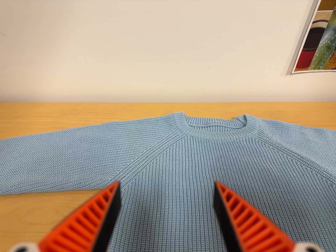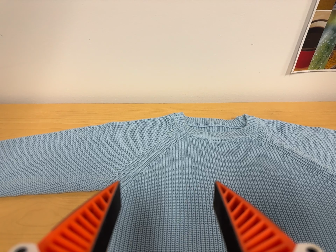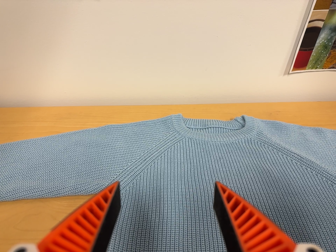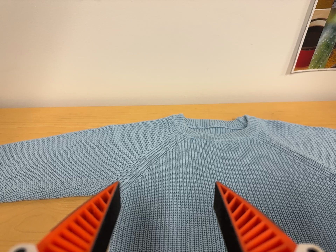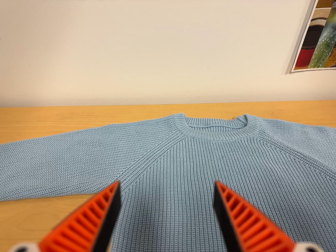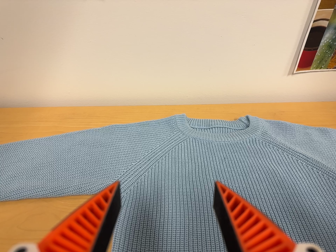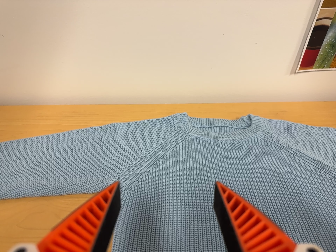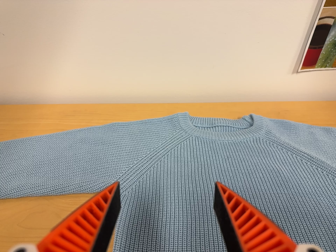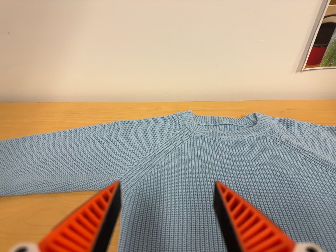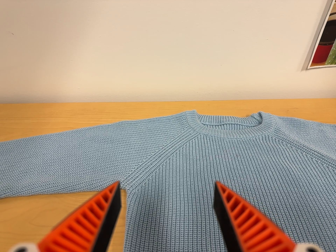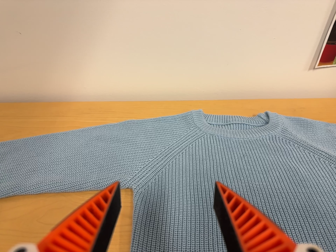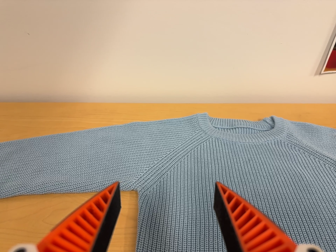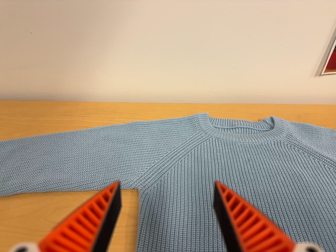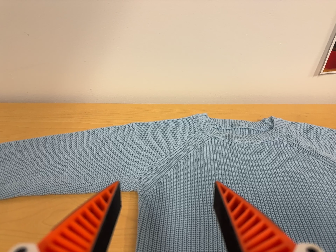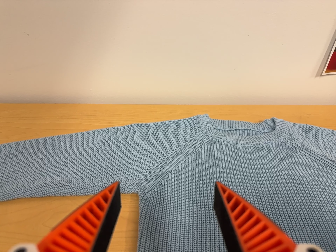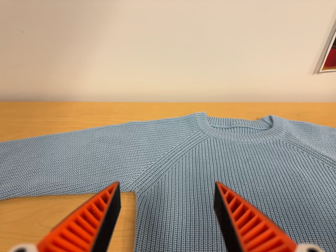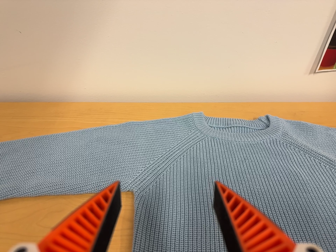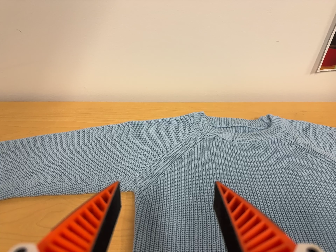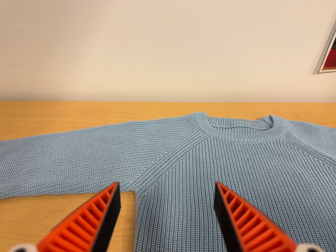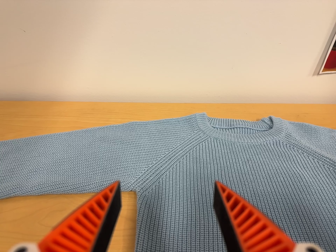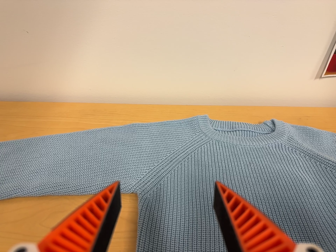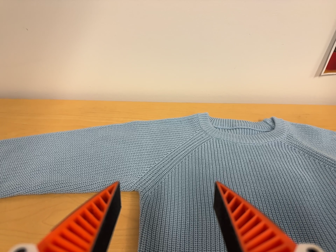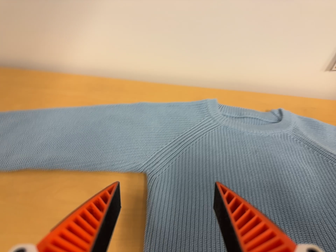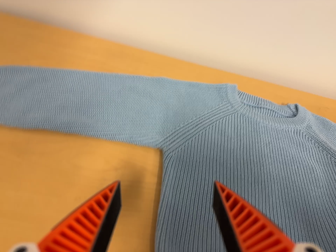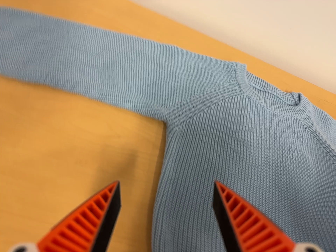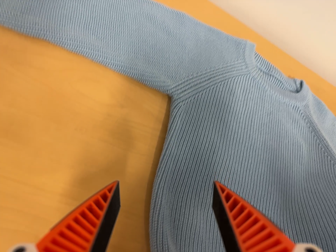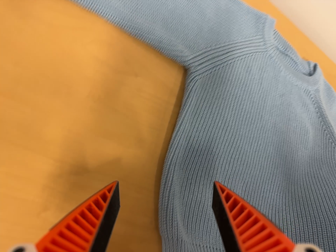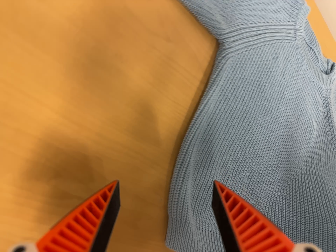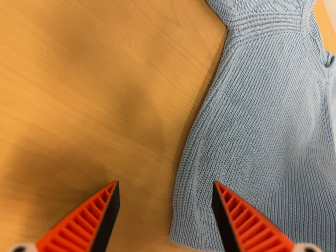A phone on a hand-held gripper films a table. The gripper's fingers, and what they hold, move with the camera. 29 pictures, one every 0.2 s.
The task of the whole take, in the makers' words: fold up.
0.0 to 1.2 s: The camera keeps its place and its aim.
1.2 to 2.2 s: The camera shifts only a little, or ends up much as it began.
2.2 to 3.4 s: The camera keeps its place and its aim.
3.4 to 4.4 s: The camera shifts only a little, or ends up much as it began.
4.4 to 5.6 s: The camera pans to its right by about 20 degrees. It travels to its left, about 24 cm. Its aim tips toward the bottom of its view by about 35 degrees, and the scene shifts upward. It rolls about its line of sight by about 35 degrees, and the scene rotates clockwise.
The film runs forward here.
